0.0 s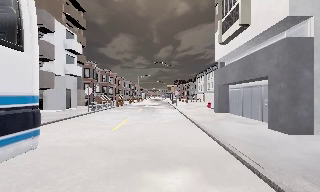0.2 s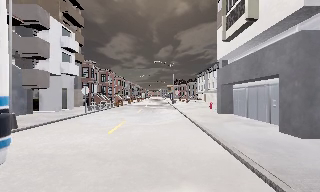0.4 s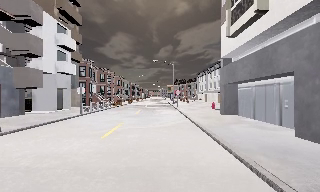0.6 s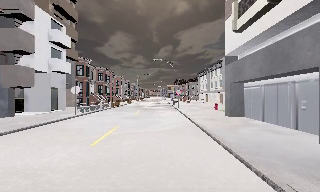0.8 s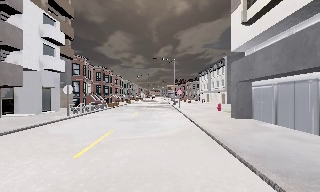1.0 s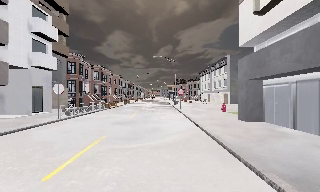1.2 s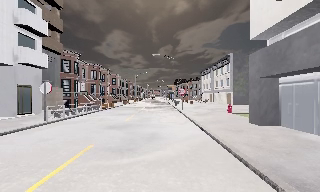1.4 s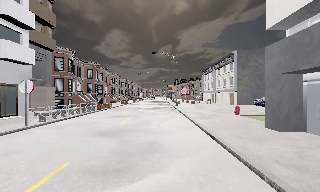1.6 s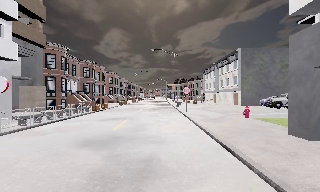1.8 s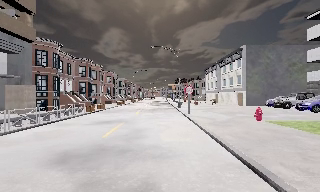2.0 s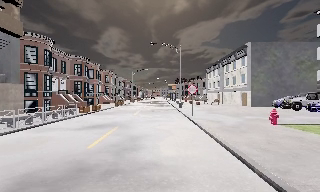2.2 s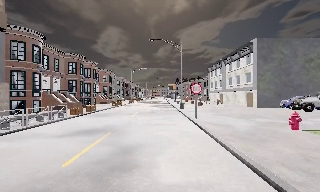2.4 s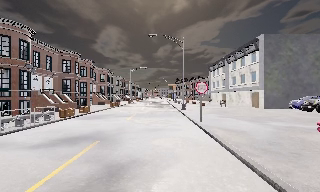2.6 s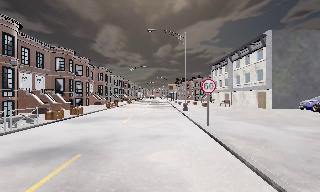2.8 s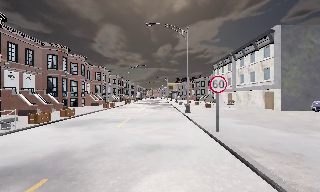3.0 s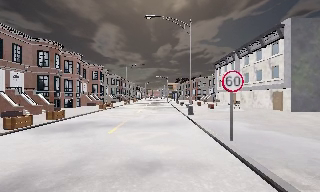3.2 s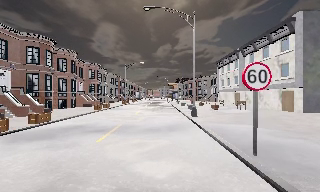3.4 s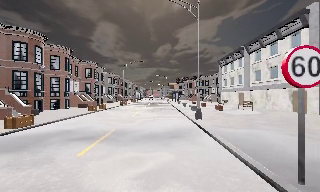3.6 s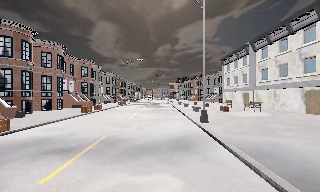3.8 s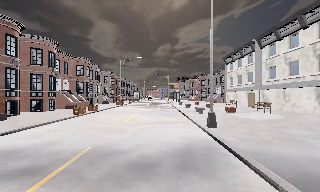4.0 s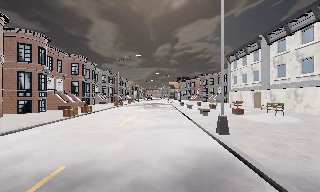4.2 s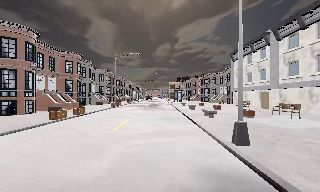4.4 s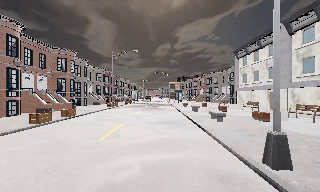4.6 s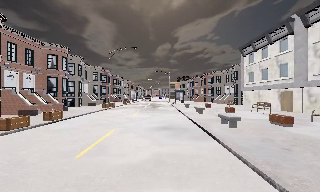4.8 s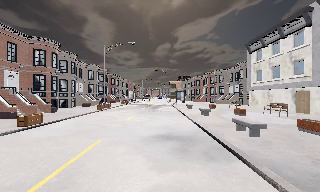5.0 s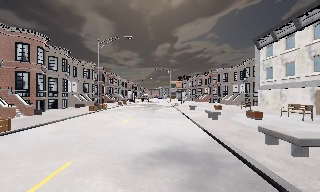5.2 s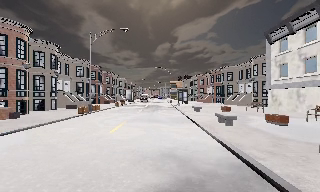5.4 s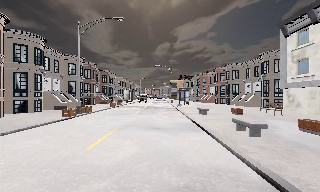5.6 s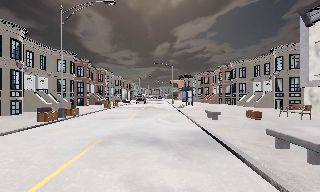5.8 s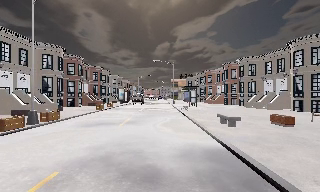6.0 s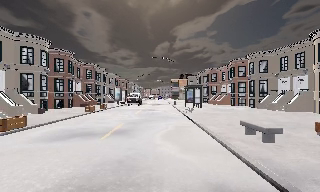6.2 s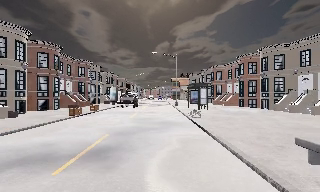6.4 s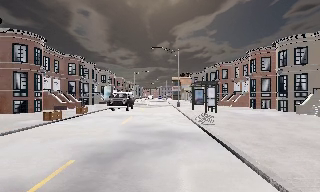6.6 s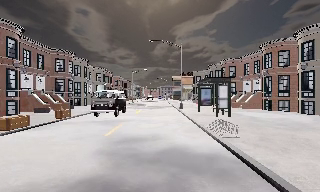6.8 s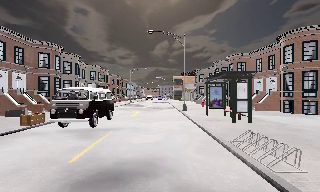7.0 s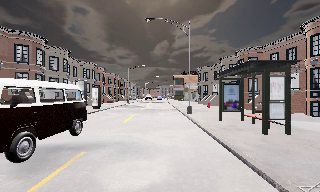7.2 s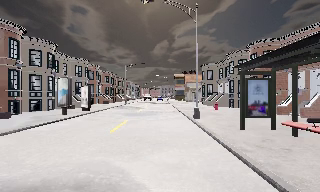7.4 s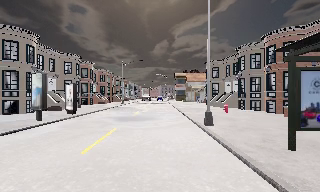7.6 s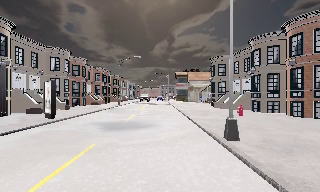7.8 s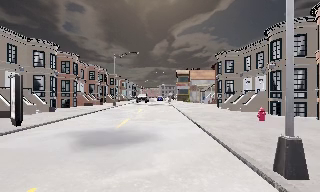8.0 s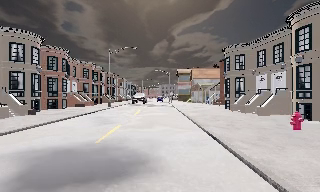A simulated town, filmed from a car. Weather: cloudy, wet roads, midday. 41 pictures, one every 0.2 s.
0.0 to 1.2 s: The camera travels forward, about 6 m, so what stands in front looms larger. It gains speed.
1.2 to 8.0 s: The camera travels forward, about 60 m, so what stands in front looms larger. It gains speed.
The film runs forward here.
